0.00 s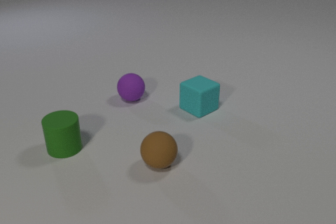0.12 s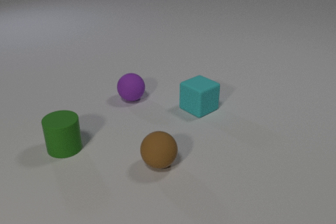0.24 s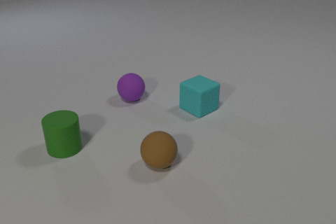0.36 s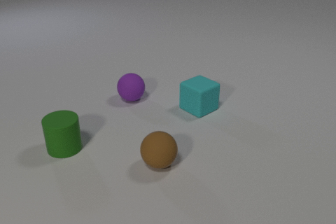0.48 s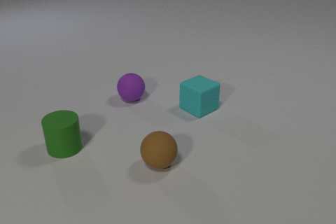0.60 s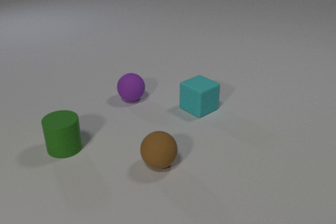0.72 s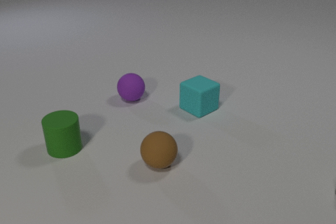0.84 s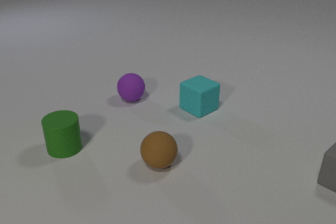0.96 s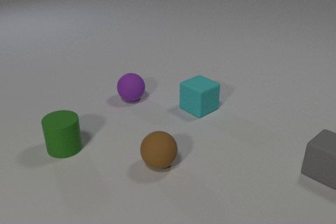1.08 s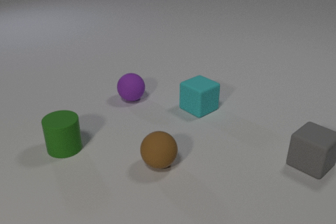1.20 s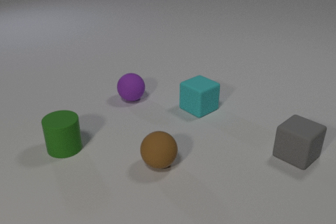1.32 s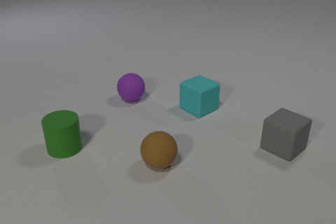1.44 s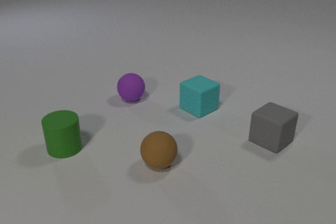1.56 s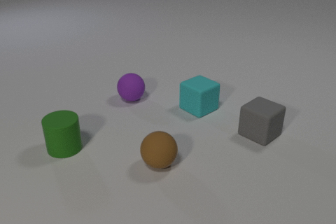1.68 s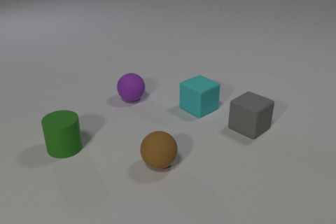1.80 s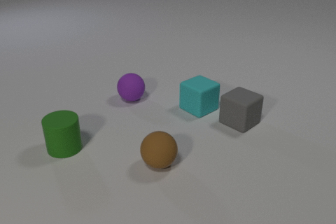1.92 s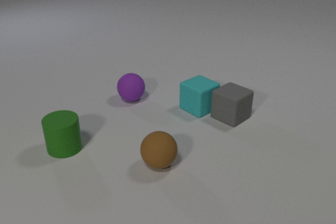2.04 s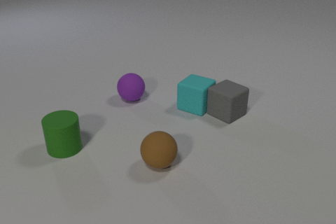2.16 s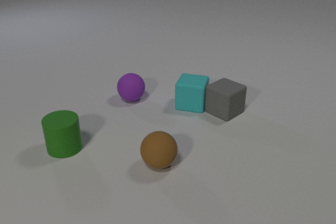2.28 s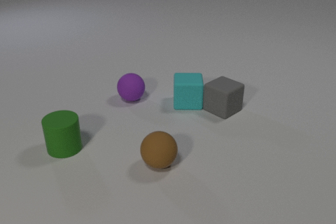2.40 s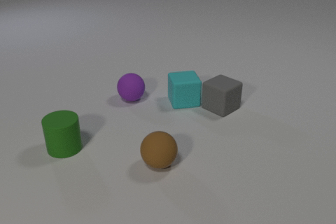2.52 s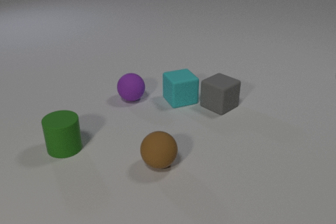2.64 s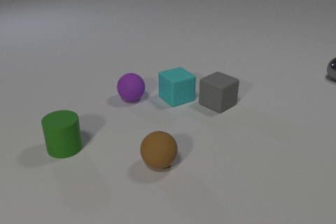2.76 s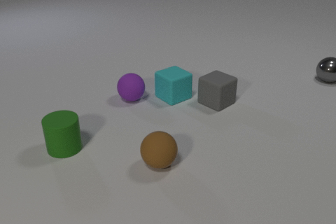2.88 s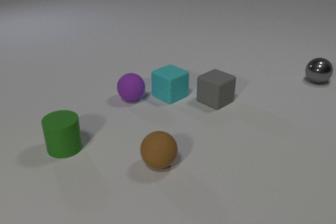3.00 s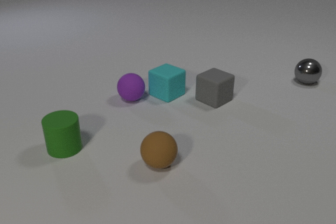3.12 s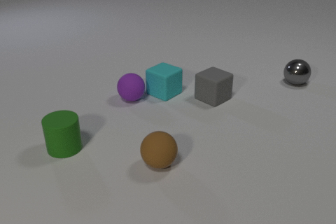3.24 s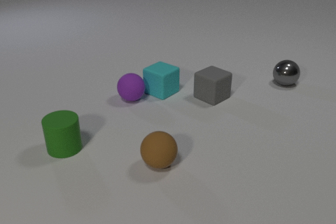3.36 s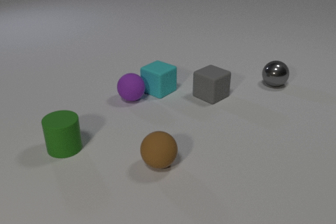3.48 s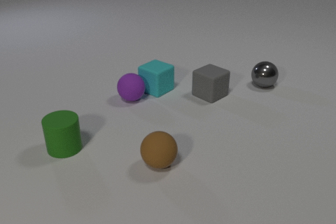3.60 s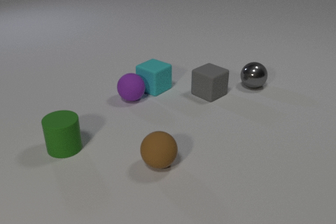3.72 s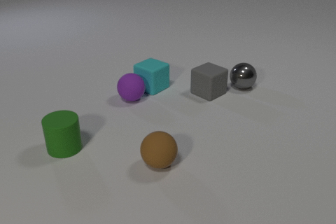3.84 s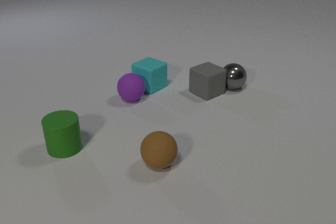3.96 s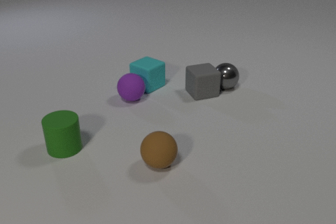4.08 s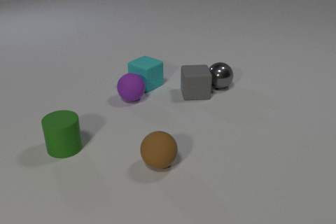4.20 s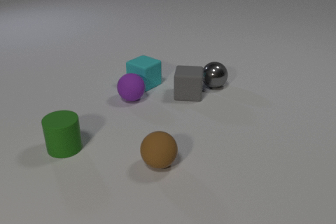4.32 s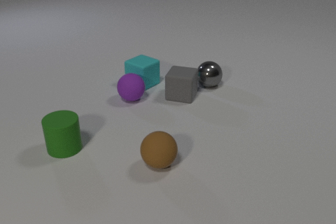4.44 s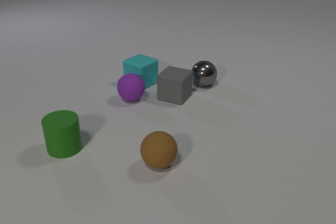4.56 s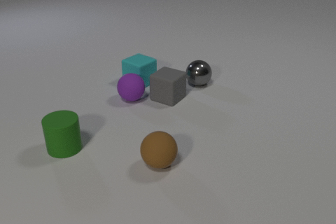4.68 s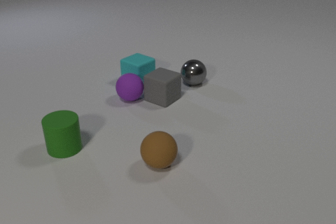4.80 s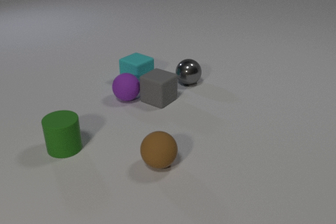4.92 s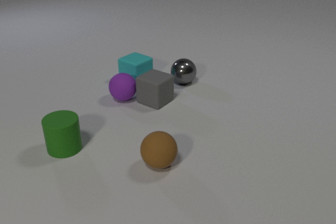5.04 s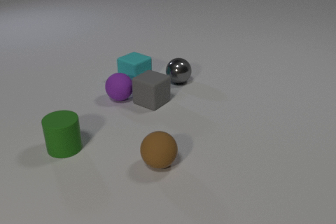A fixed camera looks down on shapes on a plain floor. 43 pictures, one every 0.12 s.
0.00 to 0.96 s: The gray rubber cube comes in at the right edge, slides to the left and away from the camera.
0.96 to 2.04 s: The gray rubber cube slides to the left and away from the camera. The gray rubber cube and the cyan rubber cube collide.
2.04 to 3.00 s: The gray rubber cube slides away from the camera and to the left. The cyan rubber cube slides to the left and away from the camera, spins so that its near face slides to the right, counterclockwise seen from above. The gray metal sphere comes in at the right edge, rolls to the left and toward the camera.
3.00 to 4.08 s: The gray rubber cube slides to the left and away from the camera, spins clockwise seen from above by about 30 degrees, its near face sliding to the left. The cyan rubber cube slides away from the camera and to the left. The gray metal sphere rolls to the left. The gray rubber cube and the gray metal sphere collide.
4.08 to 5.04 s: The gray rubber cube slides to the left and toward the camera, spins so that its near face slides to the left, clockwise seen from above. The cyan rubber cube slides away from the camera and to the left. The gray metal sphere rolls to the left. The purple rubber sphere rolls to the left. The gray rubber cube and the purple rubber sphere collide.
What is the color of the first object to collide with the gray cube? cyan.
What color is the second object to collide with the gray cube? gray.
Are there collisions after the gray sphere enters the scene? yes.
